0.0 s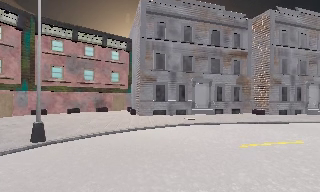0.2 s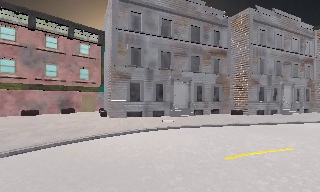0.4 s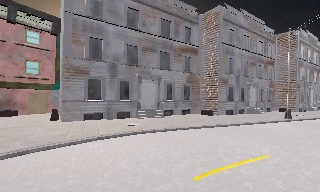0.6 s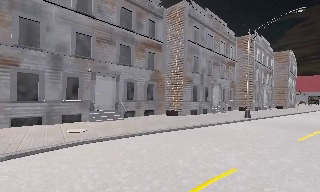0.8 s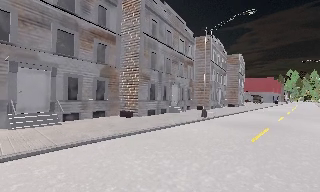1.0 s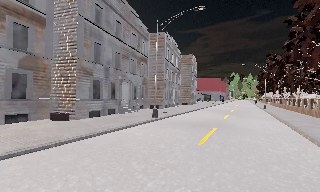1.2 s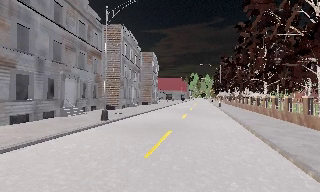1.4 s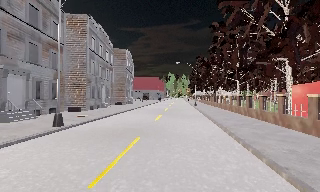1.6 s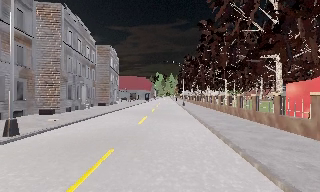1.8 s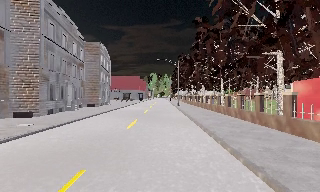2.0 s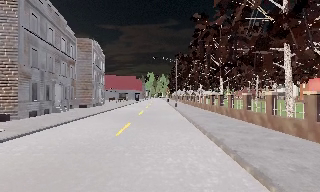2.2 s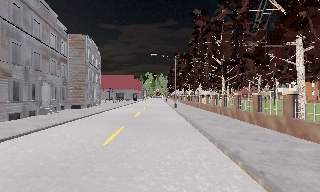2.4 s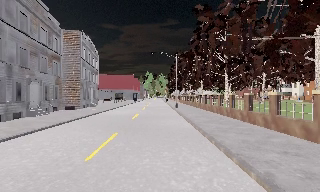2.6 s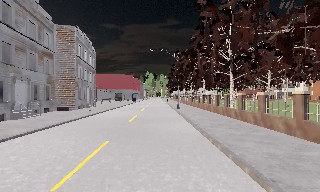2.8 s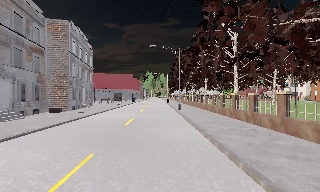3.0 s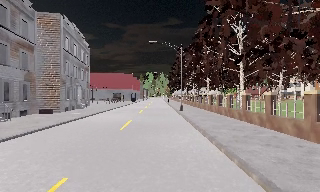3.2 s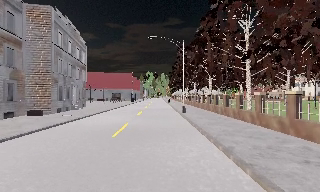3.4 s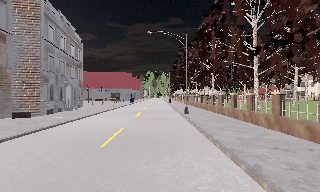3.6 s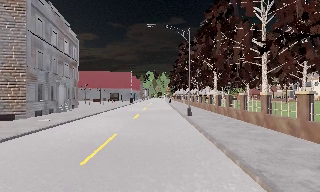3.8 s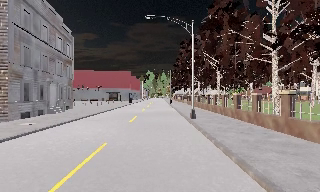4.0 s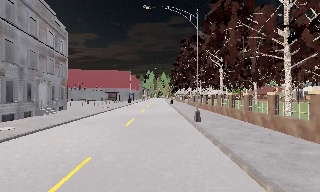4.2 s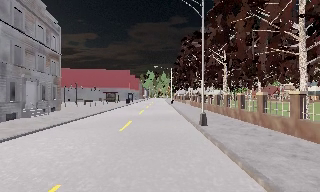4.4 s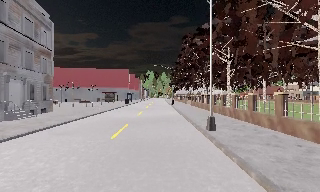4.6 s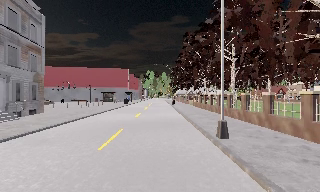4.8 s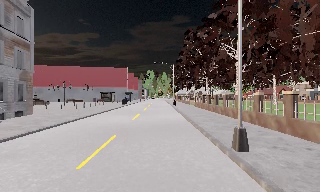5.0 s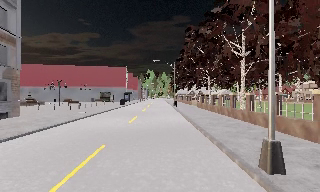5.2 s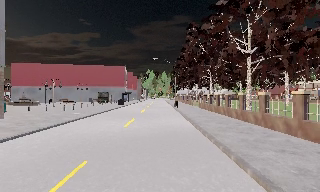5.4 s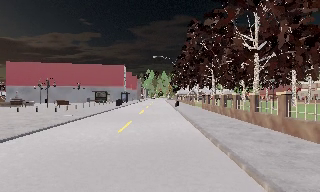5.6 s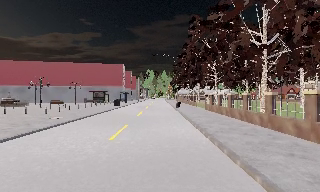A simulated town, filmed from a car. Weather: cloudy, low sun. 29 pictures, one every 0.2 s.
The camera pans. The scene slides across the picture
to the left.
The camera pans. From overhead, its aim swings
clockwise.
0.0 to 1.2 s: The camera pans to its right, which is clockwise from overhead, by about 70 degrees. It travels forward and to its right, about 9 m.
1.2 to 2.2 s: The scene slides to the left, as the camera pans about 15 degrees to its right. It travels forward, about 7 m, so what stands in front looms larger.
2.2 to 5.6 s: The camera travels forward, about 25 m, so what stands in front looms larger.
The film runs forward here.
